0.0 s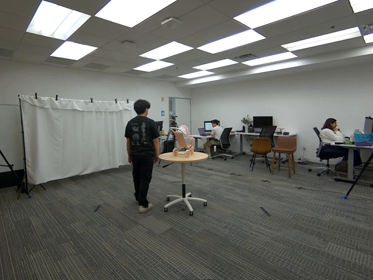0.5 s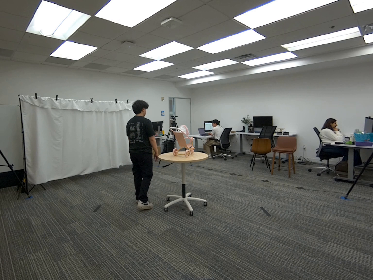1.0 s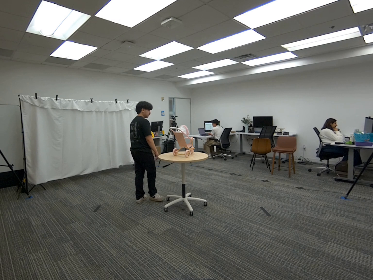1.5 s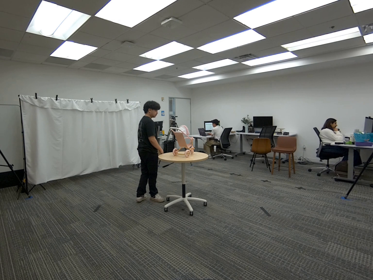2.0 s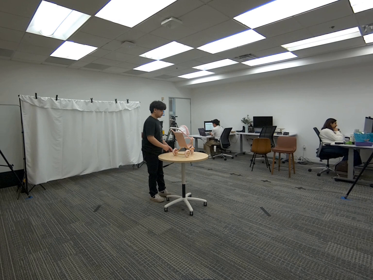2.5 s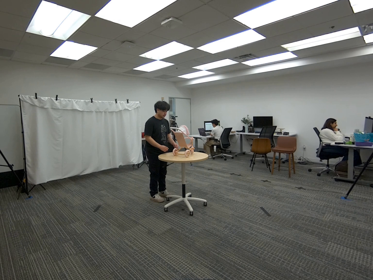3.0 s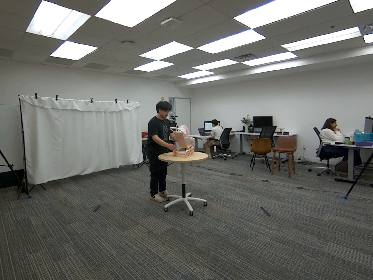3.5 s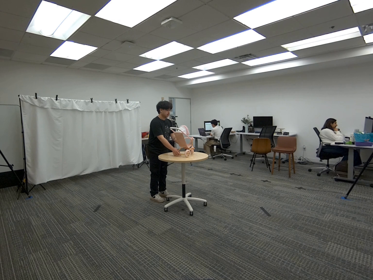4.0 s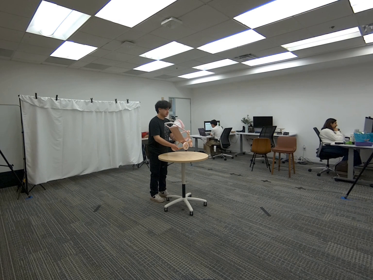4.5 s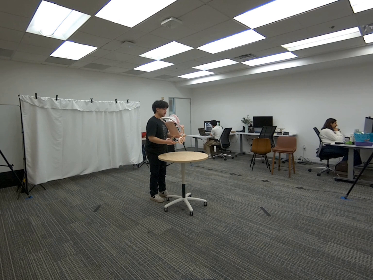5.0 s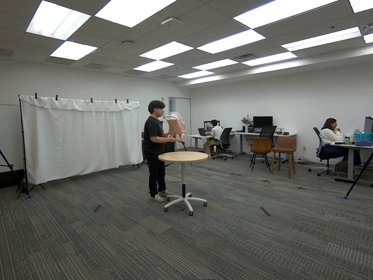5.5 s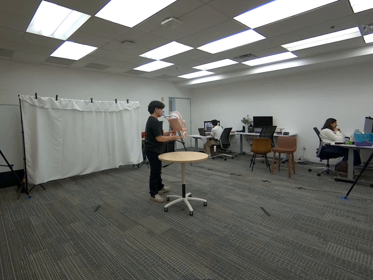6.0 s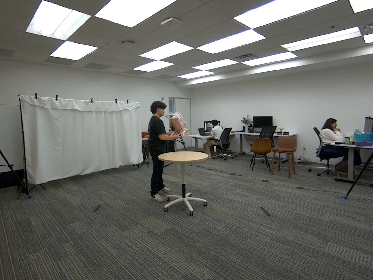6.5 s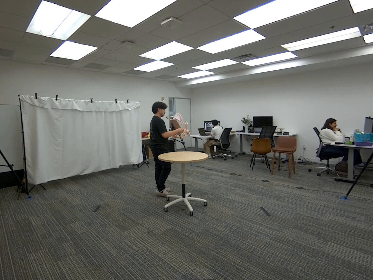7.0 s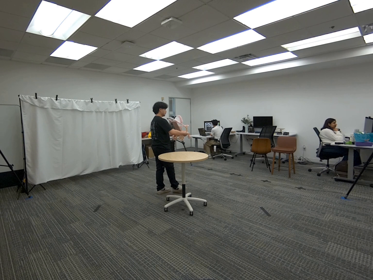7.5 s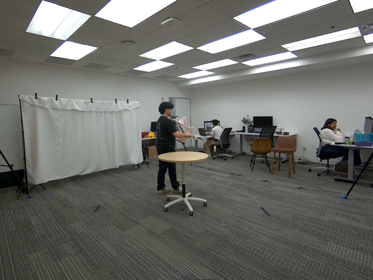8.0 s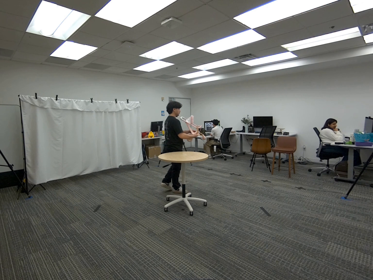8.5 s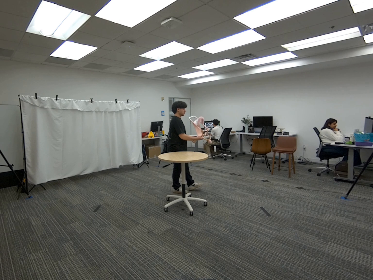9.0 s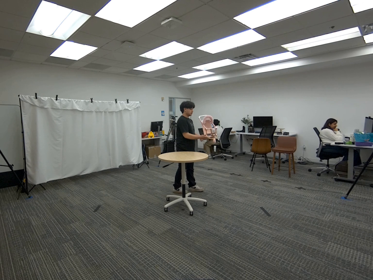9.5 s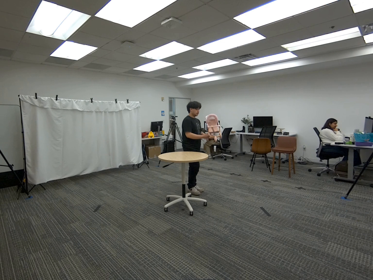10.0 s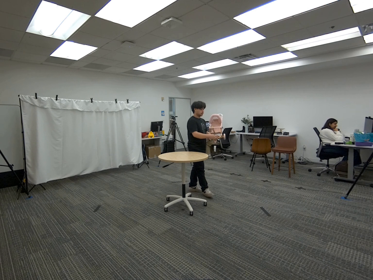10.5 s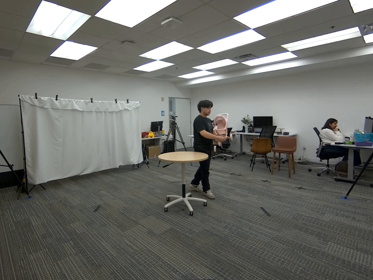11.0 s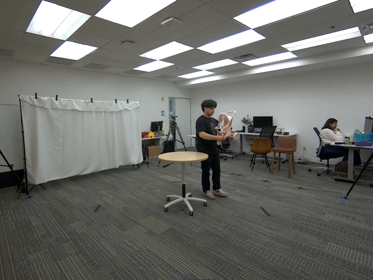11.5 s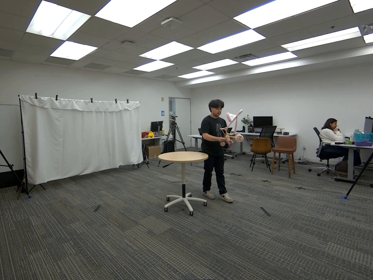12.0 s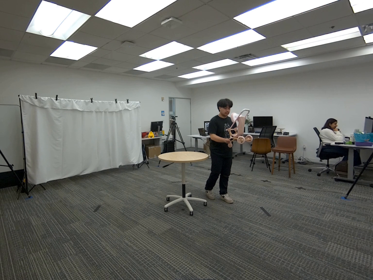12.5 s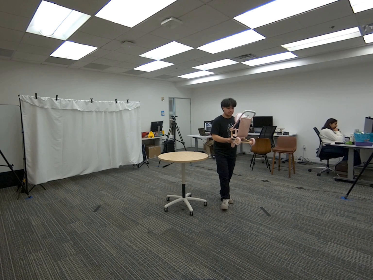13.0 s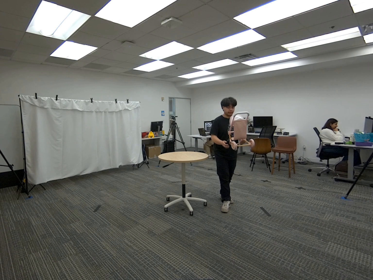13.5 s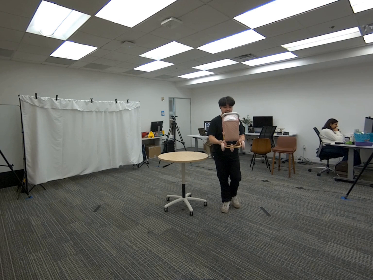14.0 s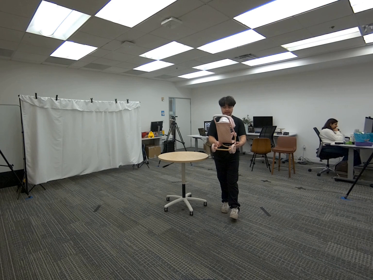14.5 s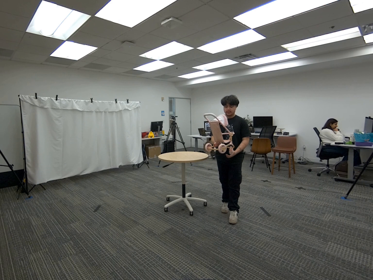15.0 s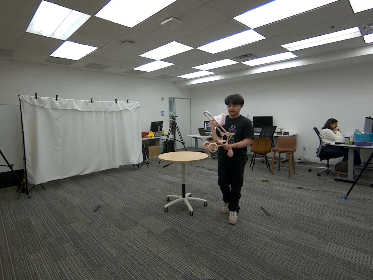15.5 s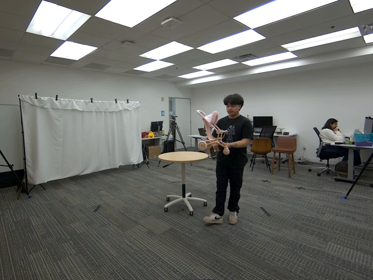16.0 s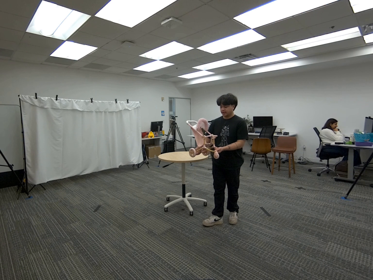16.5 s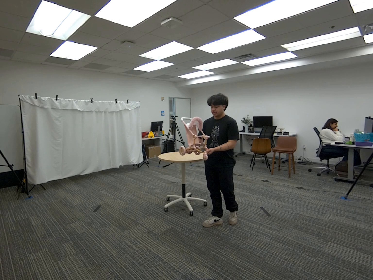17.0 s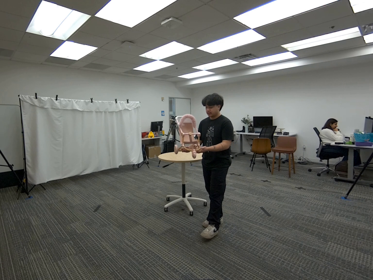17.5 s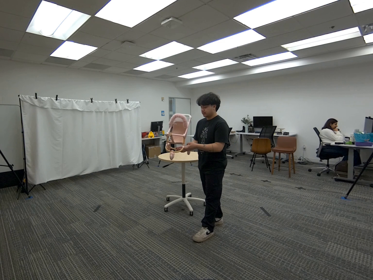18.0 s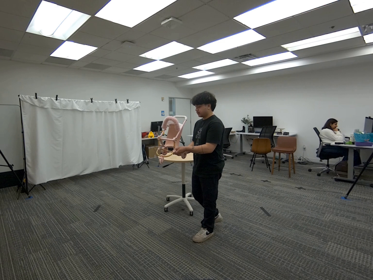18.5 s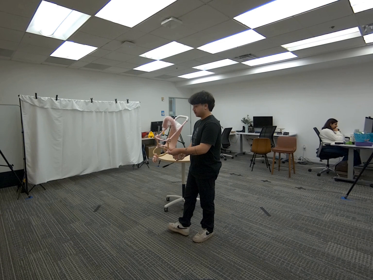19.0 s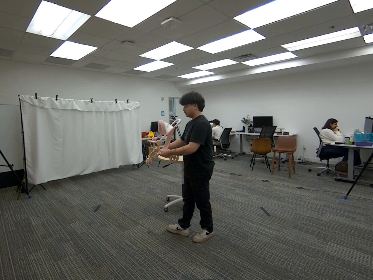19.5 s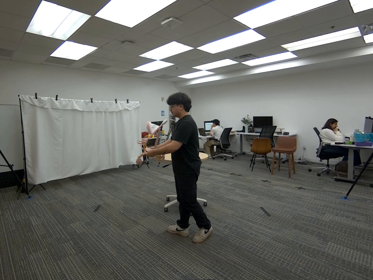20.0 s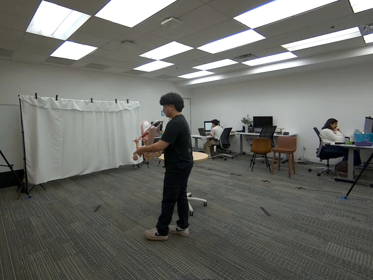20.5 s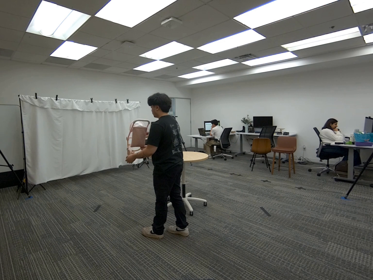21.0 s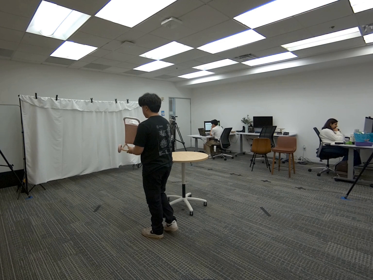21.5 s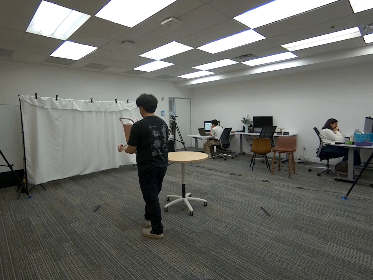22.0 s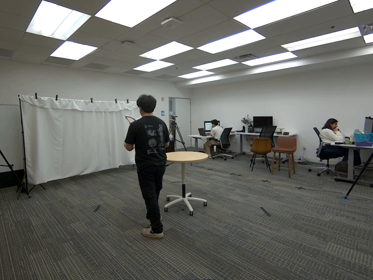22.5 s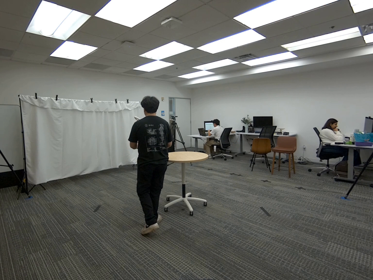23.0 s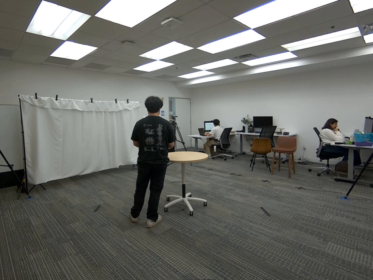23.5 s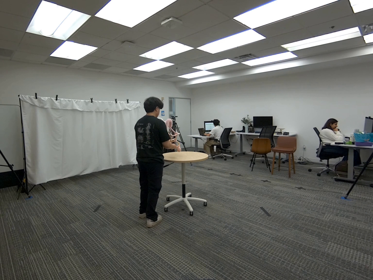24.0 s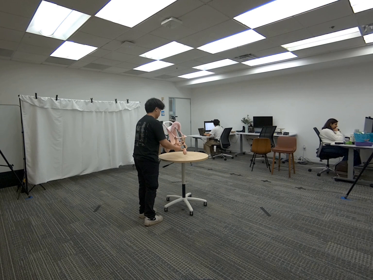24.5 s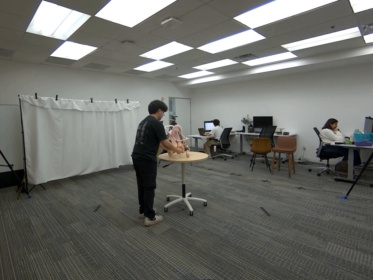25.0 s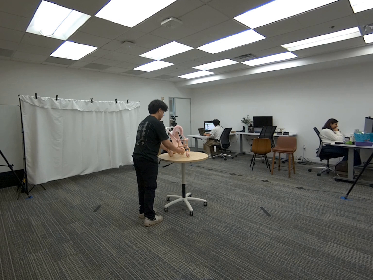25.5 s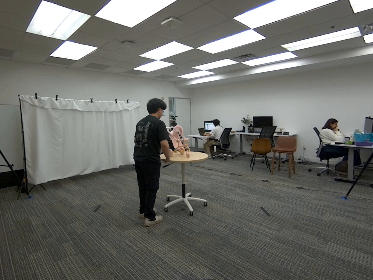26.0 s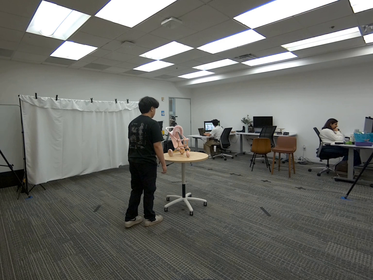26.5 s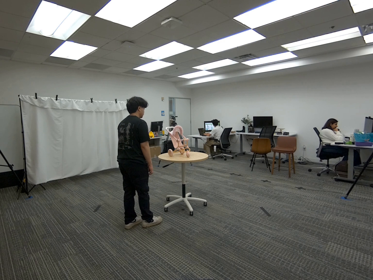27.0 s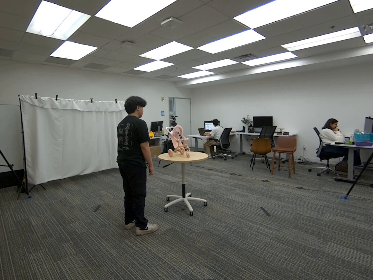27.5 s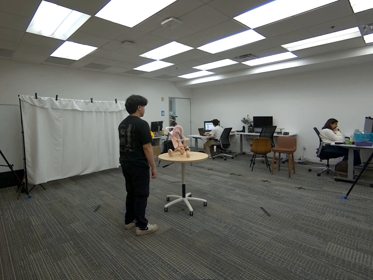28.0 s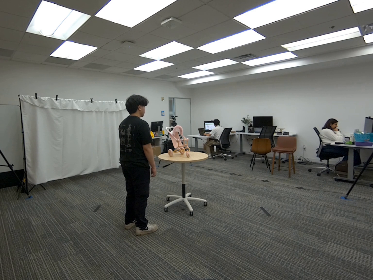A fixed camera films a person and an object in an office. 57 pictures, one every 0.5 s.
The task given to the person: Walk over to the toy stroller on the round table and pick up using both hands. Rotate the stroller midair while walking around the table within the bounding area. Place back on table when finished.
